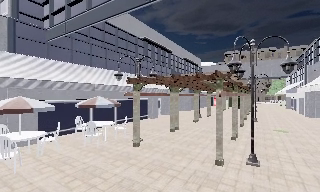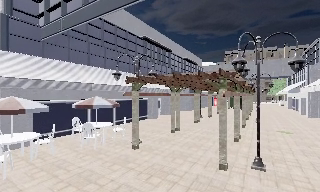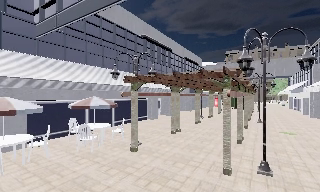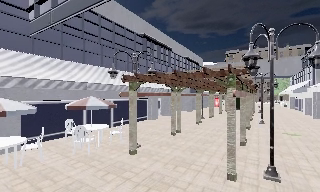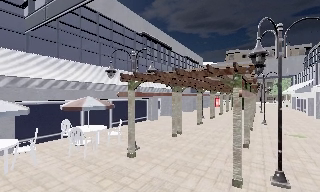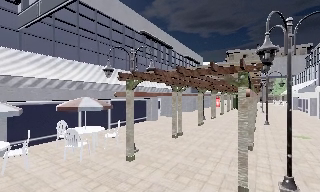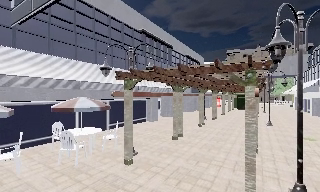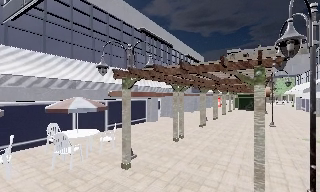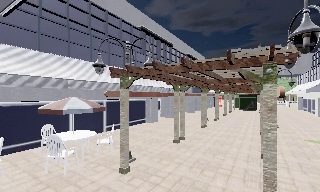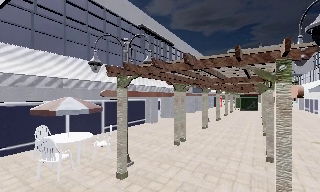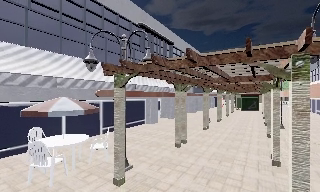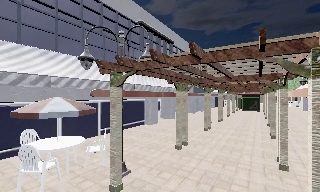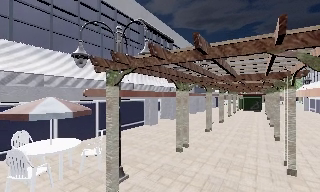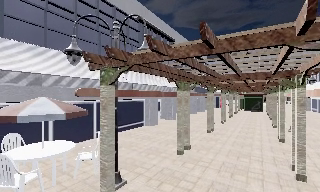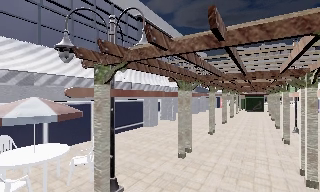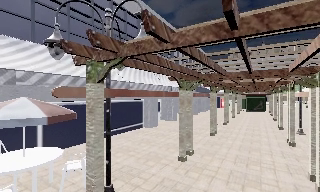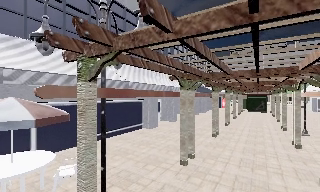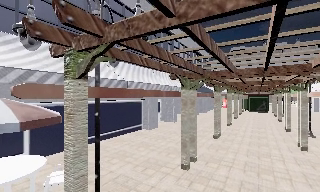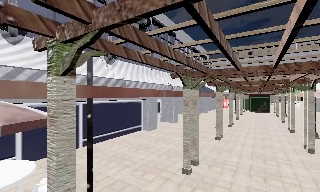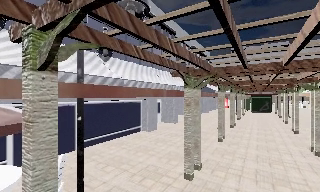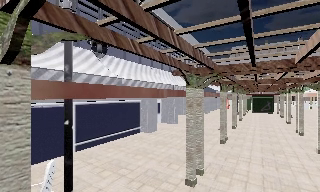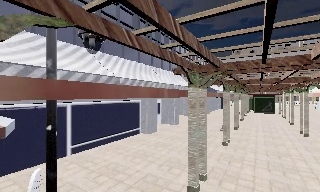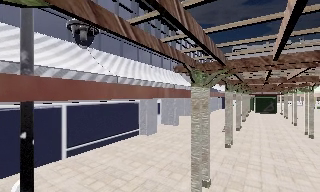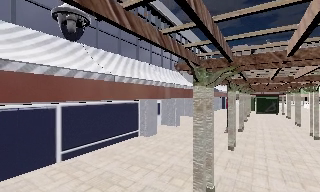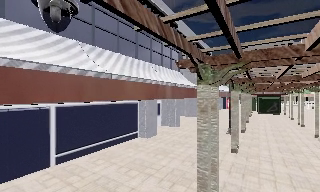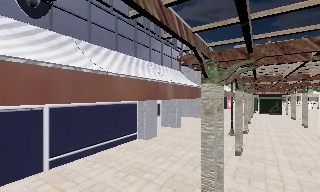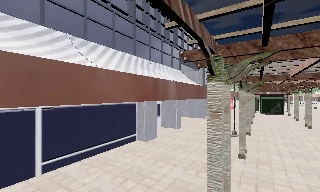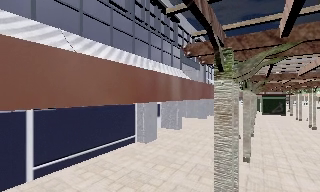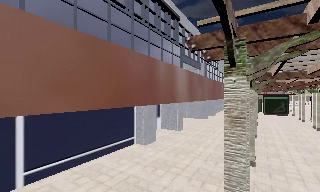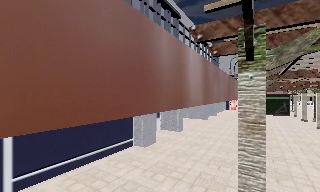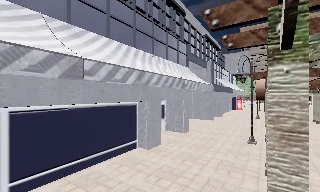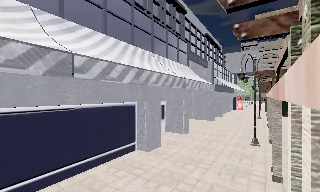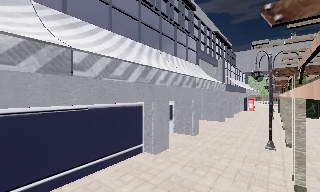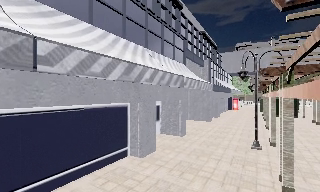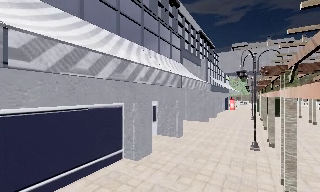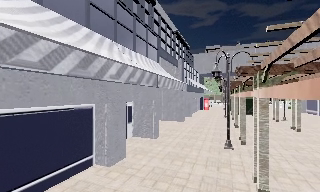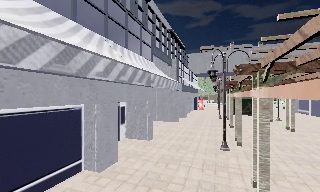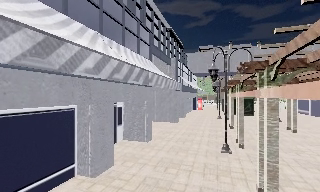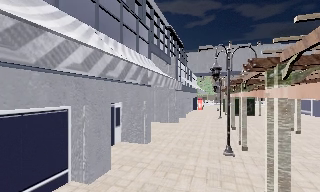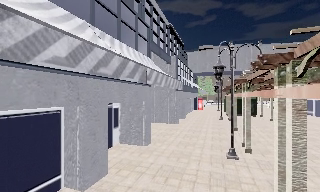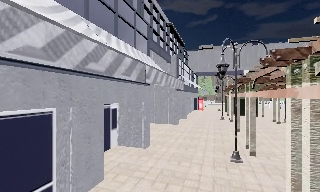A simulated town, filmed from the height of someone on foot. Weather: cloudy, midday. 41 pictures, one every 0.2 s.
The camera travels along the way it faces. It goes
forward.
0.0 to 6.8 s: The camera travels forward, about 11 m, so what stands in front looms larger.
6.8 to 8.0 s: The camera swings to its right by about 10 degrees, and the scene slides to the left. It travels forward, about 2 m, so what stands in front looms larger.
The film runs forward here.
